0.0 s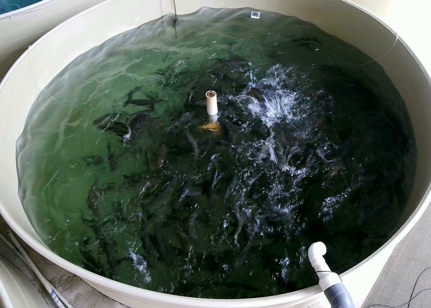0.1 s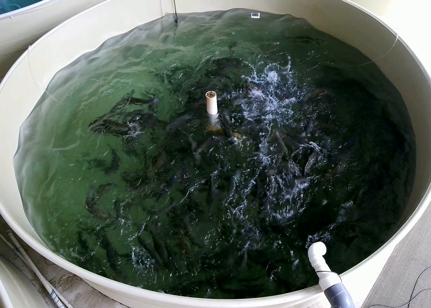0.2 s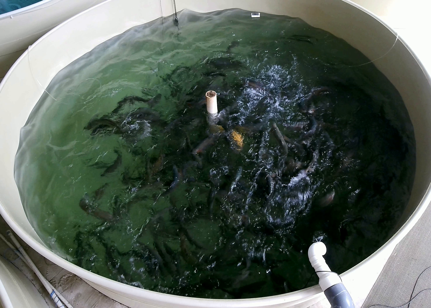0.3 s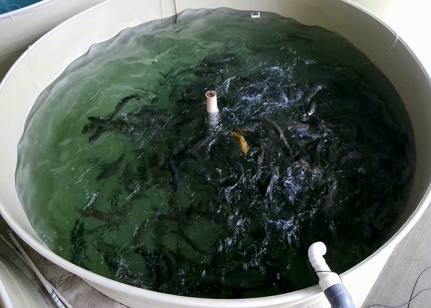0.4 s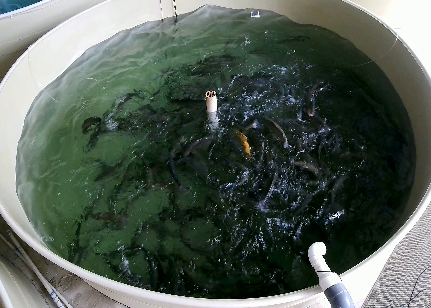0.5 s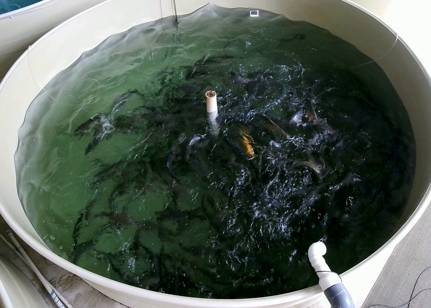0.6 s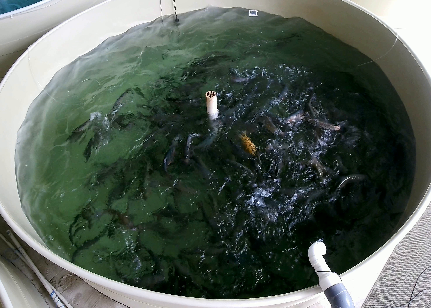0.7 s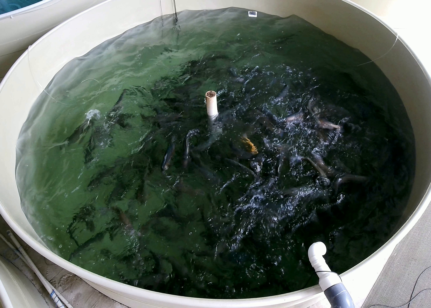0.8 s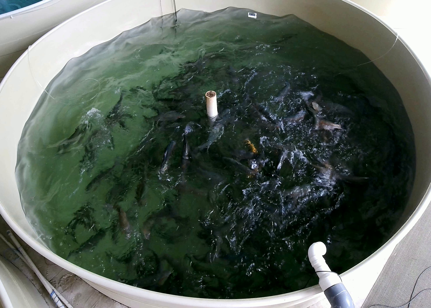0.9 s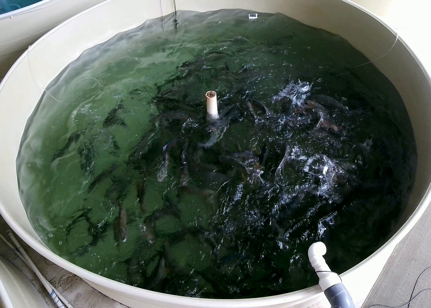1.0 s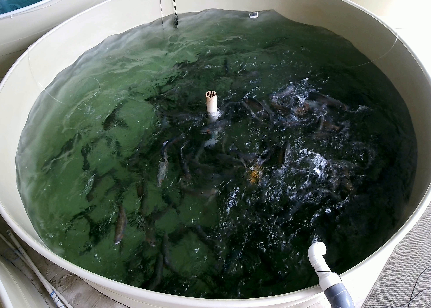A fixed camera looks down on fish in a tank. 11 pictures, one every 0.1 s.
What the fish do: Strong feeding.
